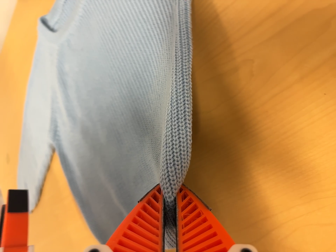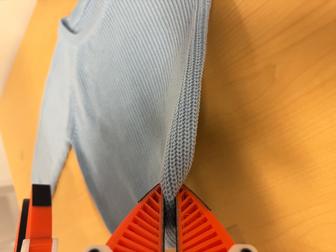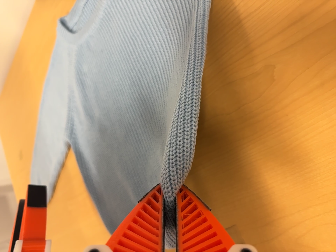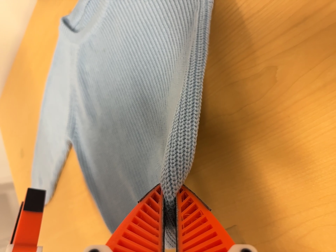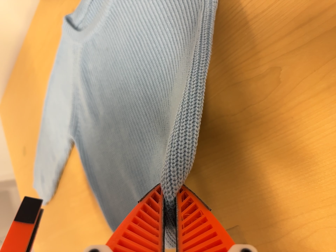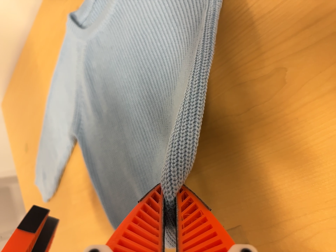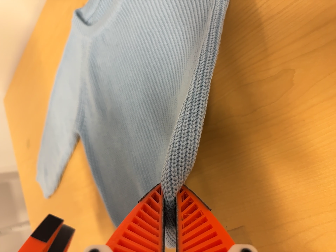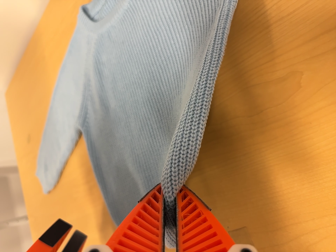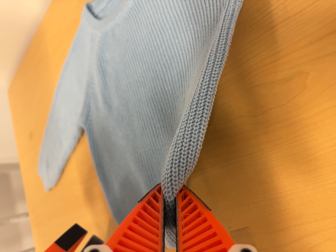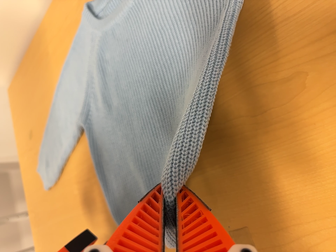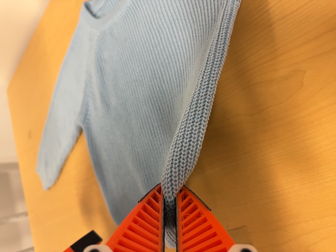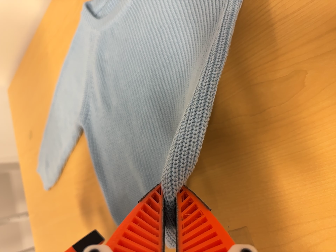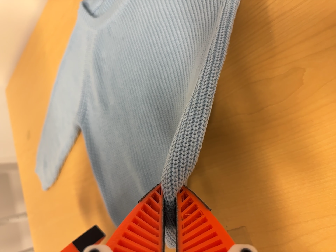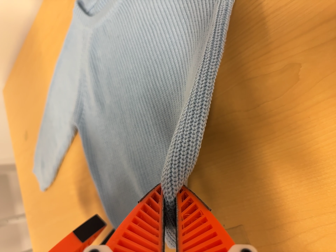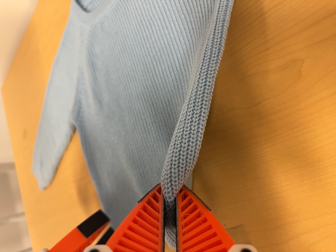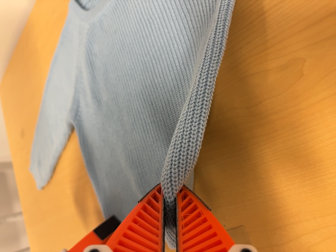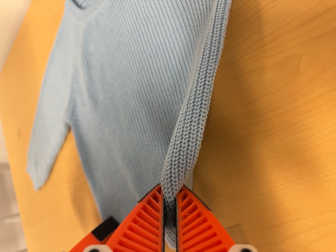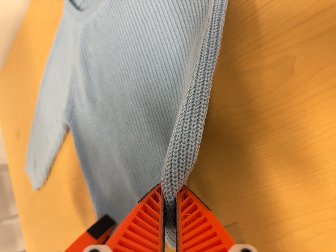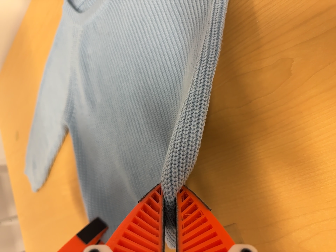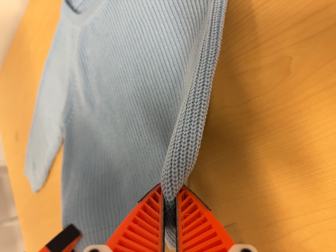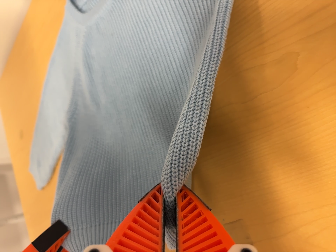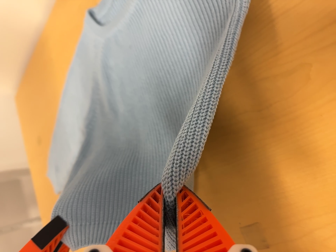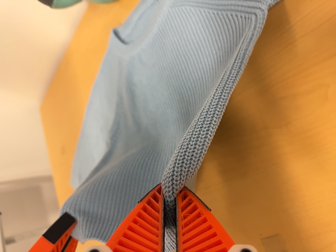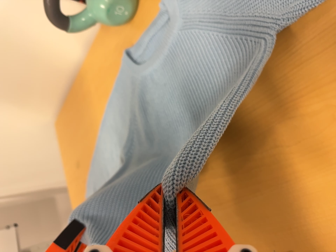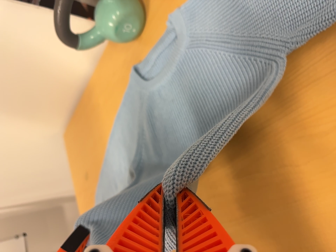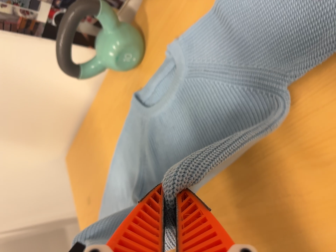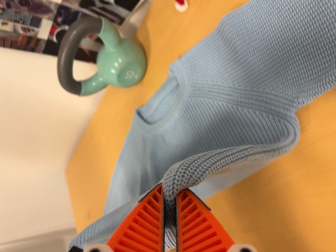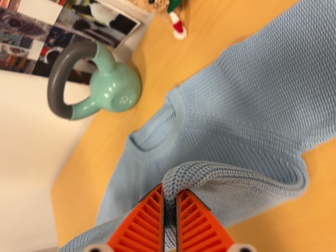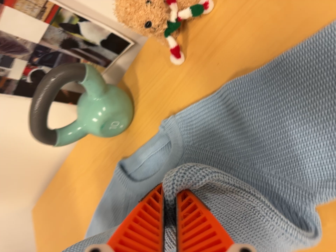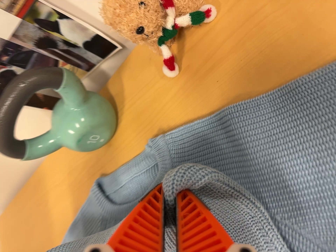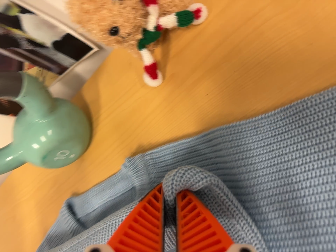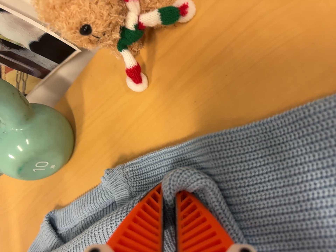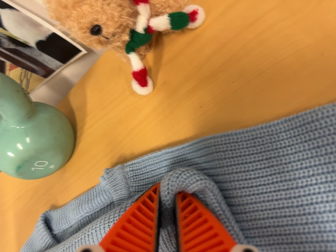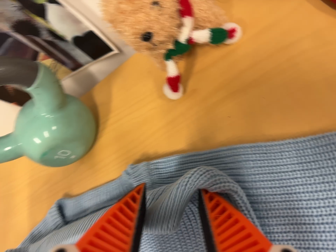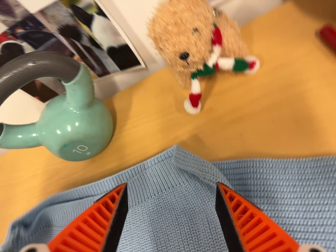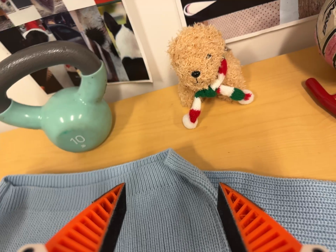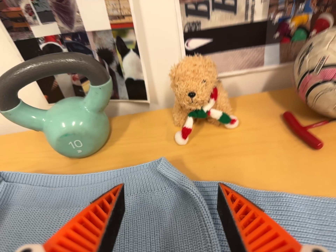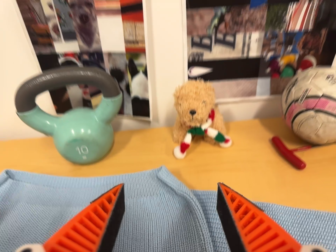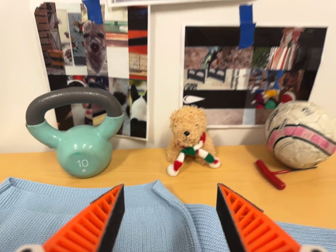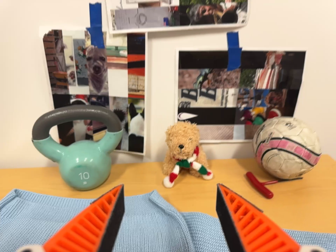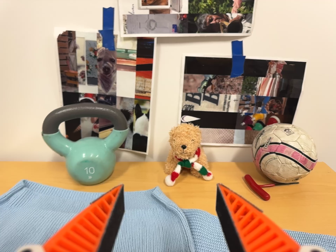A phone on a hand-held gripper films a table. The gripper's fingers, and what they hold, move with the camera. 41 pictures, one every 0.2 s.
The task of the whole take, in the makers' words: fold up.
0.0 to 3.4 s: The camera shifts only a little, or ends up much as it began.
3.4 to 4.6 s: The camera travels backward, about 6 cm, so what stands in front gets smaller.
4.6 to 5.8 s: The camera travels toward the top of its view and forward, about 18 cm, so close, fixed things drift downward. Its aim tips toward the top of its view by about 10 degrees, and the scene shifts downward.
5.8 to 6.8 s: The camera travels to its left, about 5 cm. Its aim tips toward the top of its view by about 10 degrees, and the scene shifts downward. It rolls about its line of sight by about 20 degrees, and the scene rotates clockwise.
6.8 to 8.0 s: The camera pans to its right by about 15 degrees. It travels backward and toward the bottom of its view, about 26 cm. Its aim tips toward the top of its view by about 35 degrees, and the scene shifts downward. It rolls about its line of sight by about 30 degrees, and the scene rotates clockwise.
The film runs forward here.
